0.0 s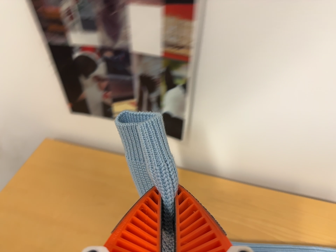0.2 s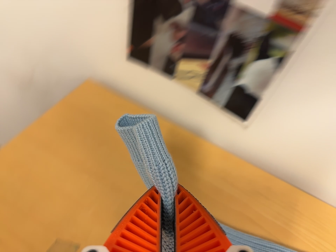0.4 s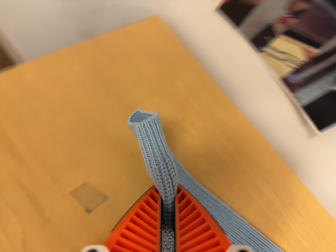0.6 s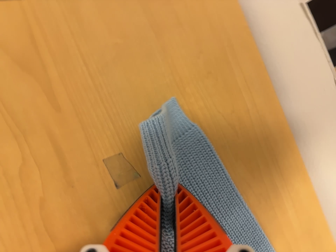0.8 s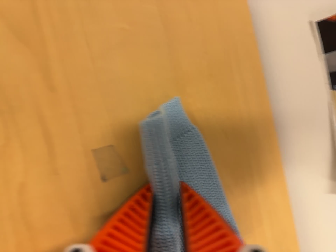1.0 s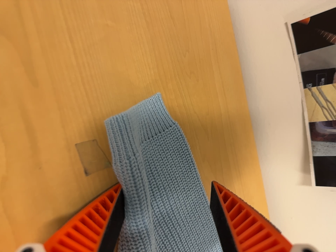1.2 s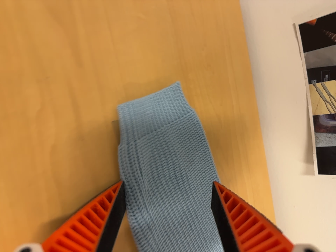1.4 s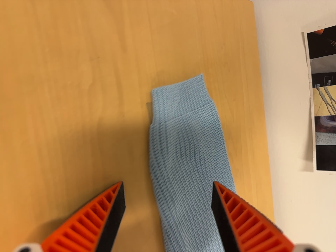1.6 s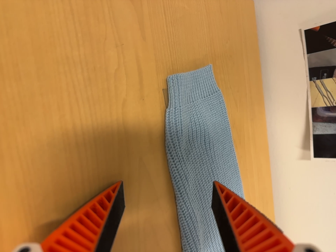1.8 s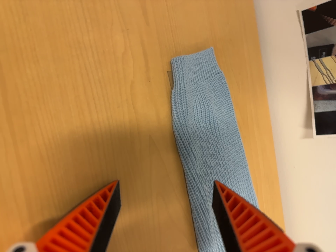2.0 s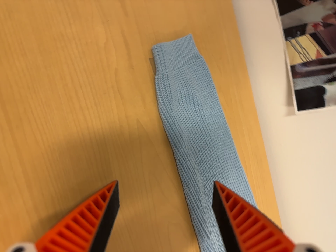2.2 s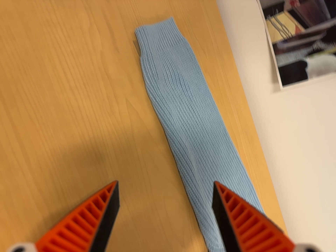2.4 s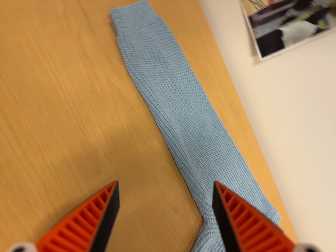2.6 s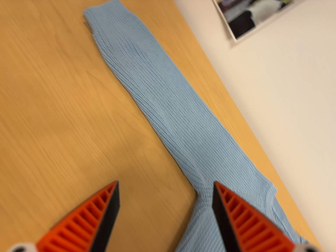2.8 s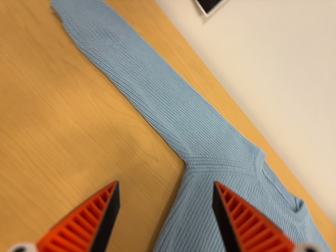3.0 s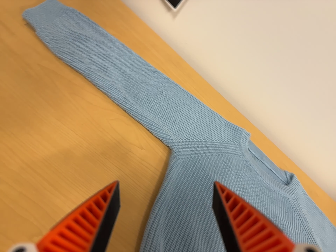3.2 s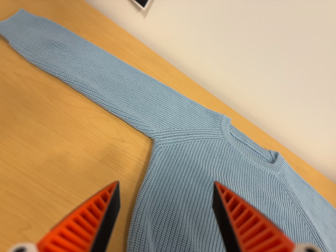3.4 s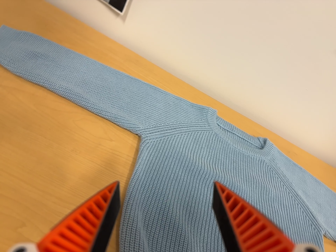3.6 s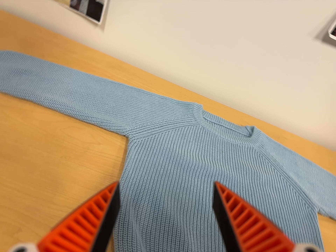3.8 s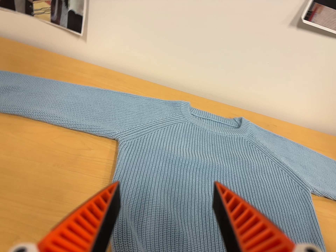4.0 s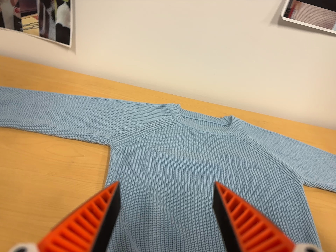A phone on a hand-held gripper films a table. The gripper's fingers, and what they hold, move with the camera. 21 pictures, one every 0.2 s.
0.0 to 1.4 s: The camera pans to its right by about 15 degrees. It travels to its left, about 30 cm, so close, fixed things drift to the right. Its aim tips toward the bottom of its view by about 20 degrees, and the scene shifts upward. It rolls about its line of sight by about 70 degrees, and the scene rotates clockwise.
1.4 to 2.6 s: The camera travels toward the bottom of its view and backward, about 18 cm, so close, fixed things drift upward. It rolls about its line of sight by about 25 degrees, and the scene rotates counterclockwise.
2.6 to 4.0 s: The camera travels to its right, toward the bottom of its view and backward, about 24 cm, so close, fixed things drift to the left. It rolls about its line of sight by about 45 degrees, and the scene rotates counterclockwise.
The film runs backward here.
